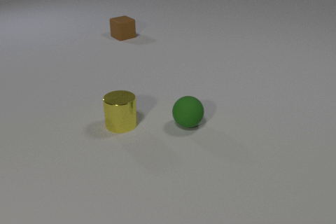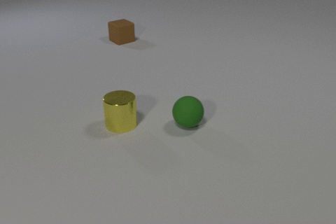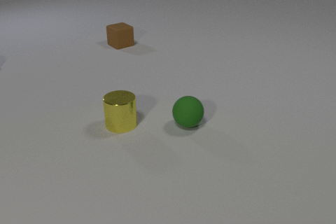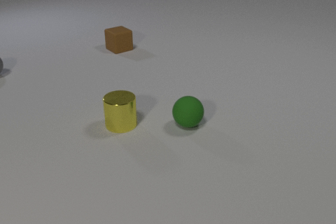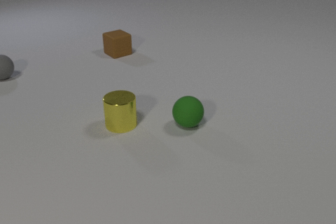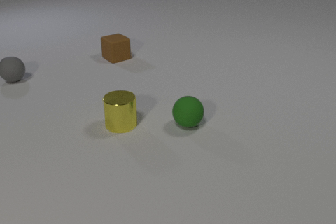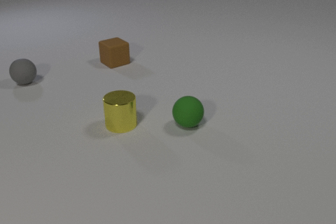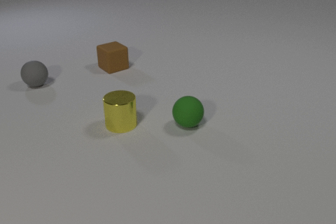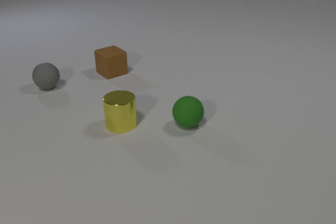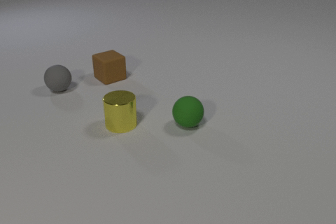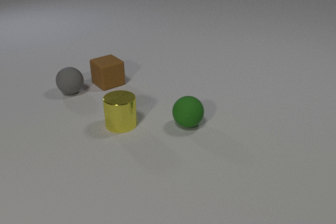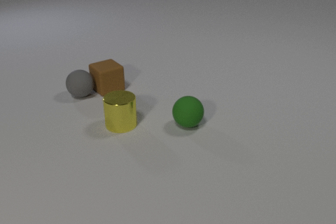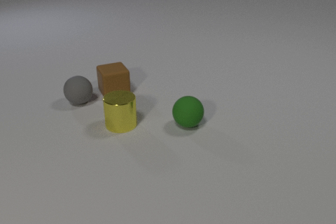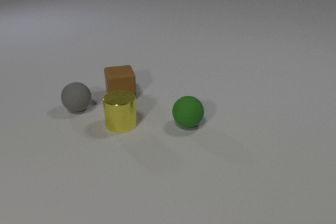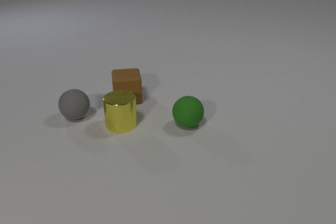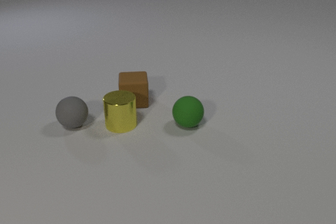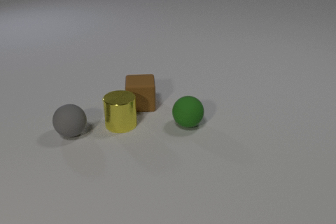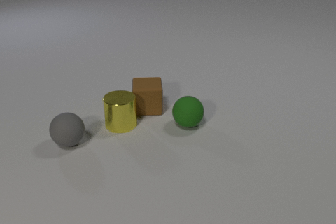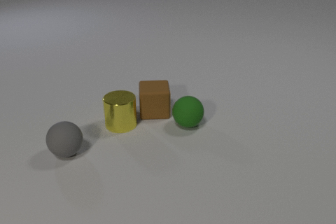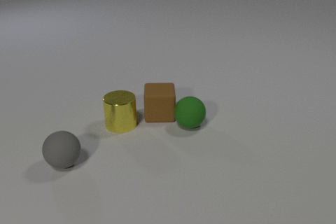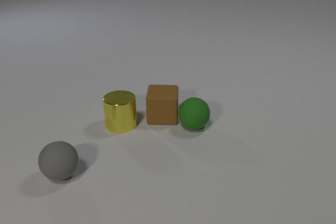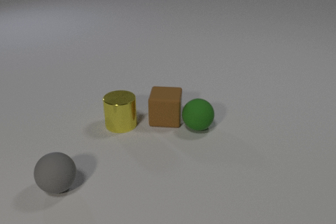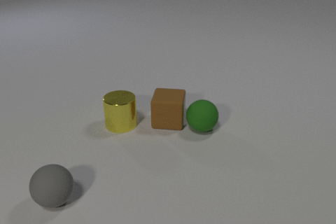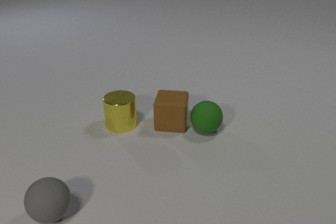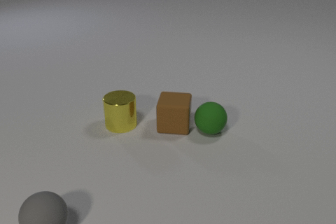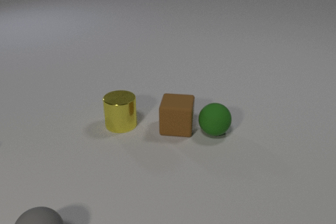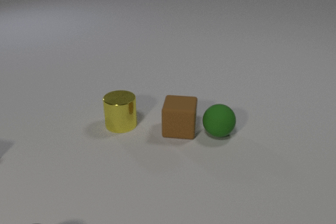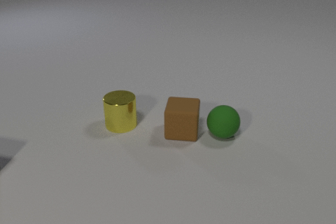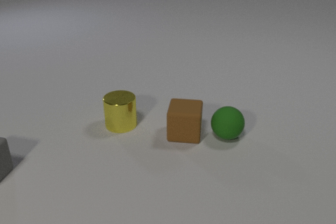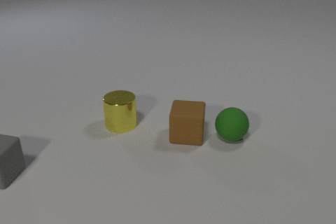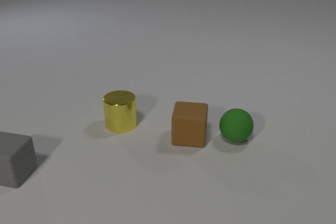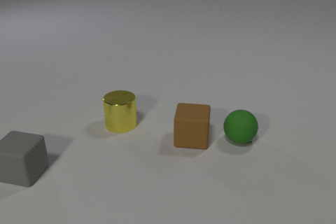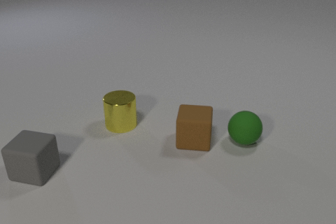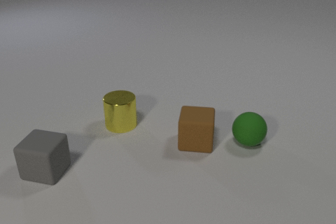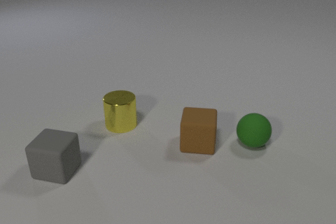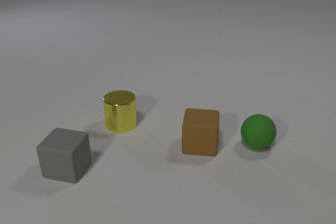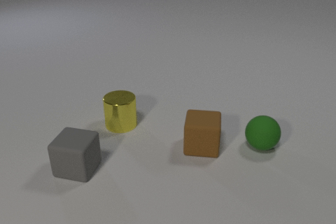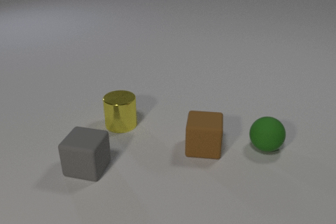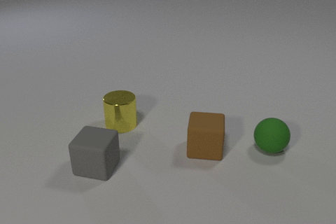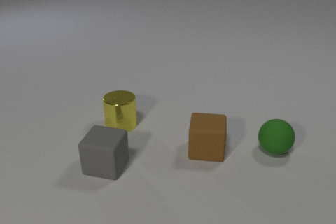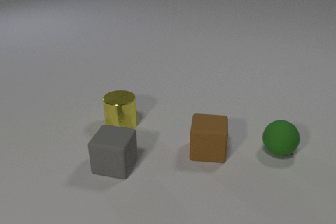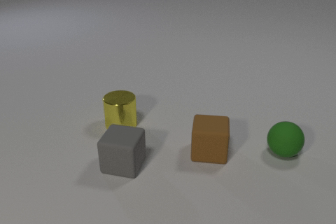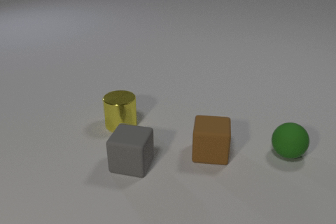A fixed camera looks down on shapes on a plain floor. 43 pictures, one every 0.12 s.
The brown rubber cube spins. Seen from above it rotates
clockwise.
The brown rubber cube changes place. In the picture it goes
toward the camera.
0.00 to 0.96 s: The brown rubber cube slides toward the camera. The gray rubber sphere comes in at the left edge, rolls to the right and toward the camera.
0.96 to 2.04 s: The brown rubber cube slides toward the camera and to the right, spins so that its near face slides to the left, clockwise seen from above. The gray rubber sphere rolls toward the camera. The brown rubber cube and the gray rubber sphere collide.
2.04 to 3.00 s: The brown rubber cube slides toward the camera and to the right. The gray rubber sphere rolls toward the camera. The green rubber sphere rolls to the right and toward the camera. The brown rubber cube and the green rubber sphere collide.
3.00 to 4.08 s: The brown rubber cube slides toward the camera and to the right. The gray rubber sphere rolls toward the camera, leaves at the bottom edge. The green rubber sphere rolls to the right. The gray rubber cube comes in at the left edge, slides to the right.
4.08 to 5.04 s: The brown rubber cube slides toward the camera and to the right. The green rubber sphere rolls to the right. The gray rubber cube slides to the right.
Are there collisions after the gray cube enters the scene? no.
What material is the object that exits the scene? rubber.
What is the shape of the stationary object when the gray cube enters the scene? cylinder.
